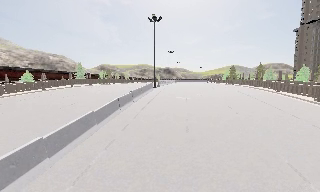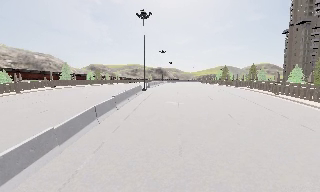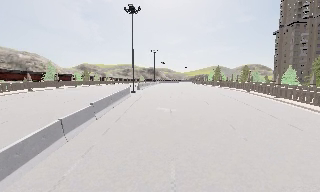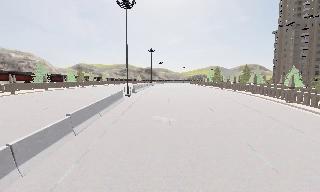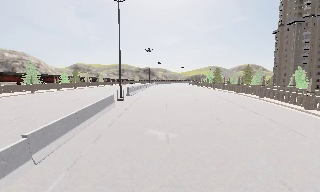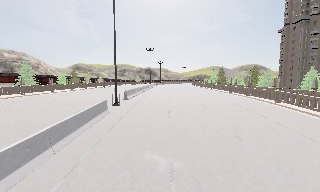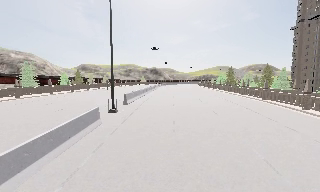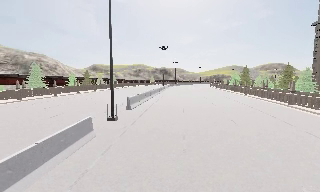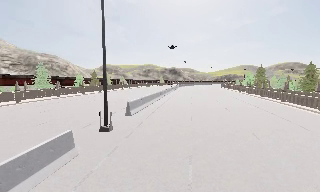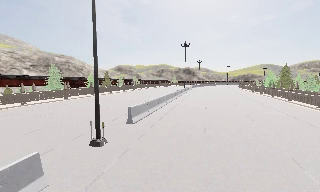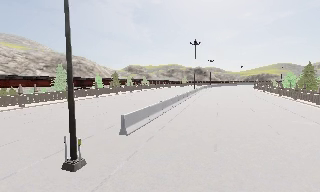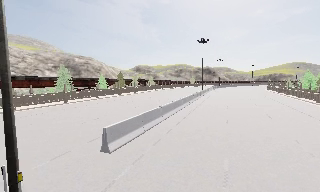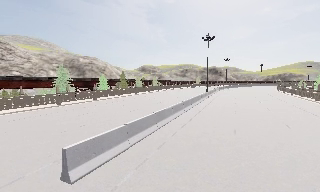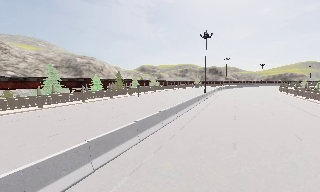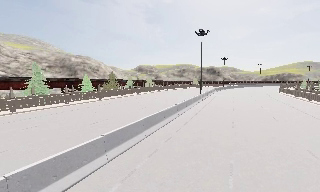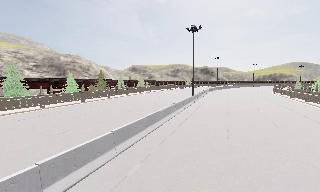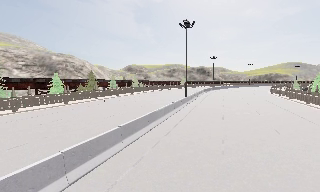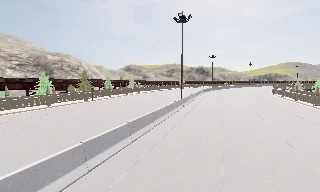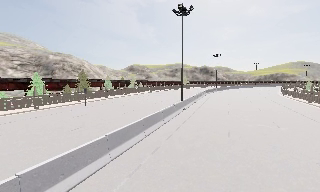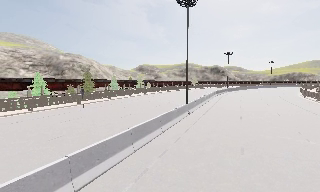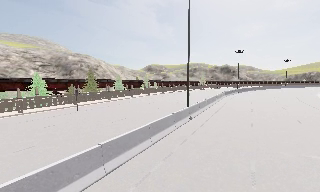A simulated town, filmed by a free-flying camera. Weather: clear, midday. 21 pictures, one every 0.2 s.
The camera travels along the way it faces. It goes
forward.
0.0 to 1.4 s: The camera travels forward, about 16 m, so what stands in front looms larger.
1.4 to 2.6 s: The camera pans to its left, which is counterclockwise from overhead, by about 15 degrees. It travels forward, about 14 m, so what stands in front looms larger.
2.6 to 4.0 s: The camera travels forward and to its right, about 17 m, so what stands in front looms larger.
The film runs forward here.
